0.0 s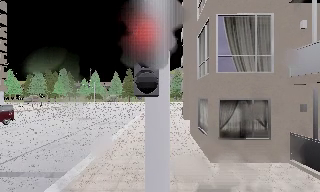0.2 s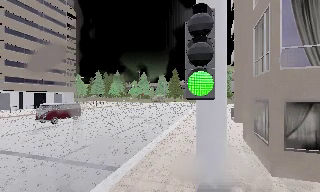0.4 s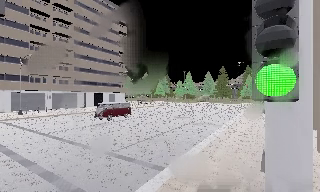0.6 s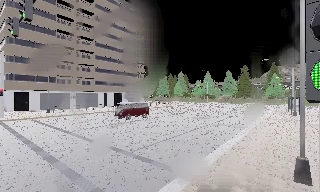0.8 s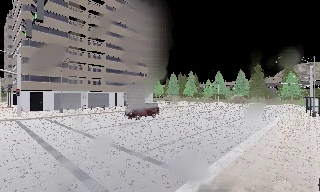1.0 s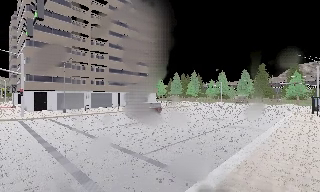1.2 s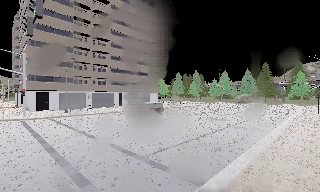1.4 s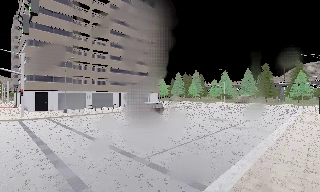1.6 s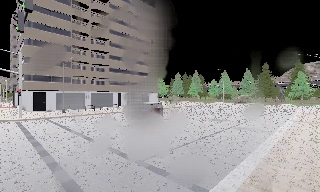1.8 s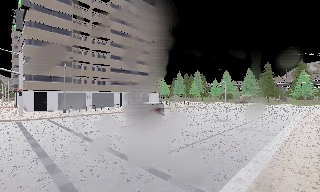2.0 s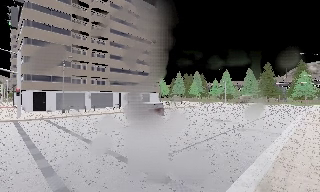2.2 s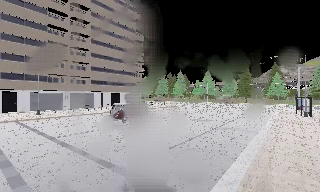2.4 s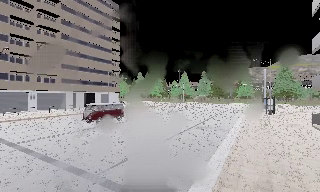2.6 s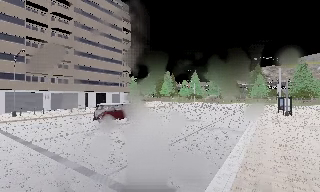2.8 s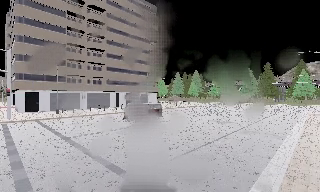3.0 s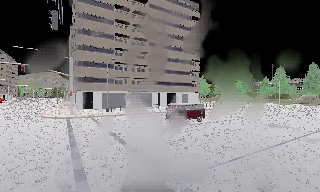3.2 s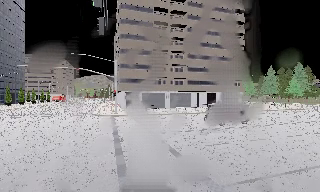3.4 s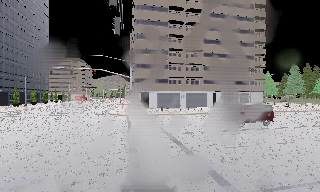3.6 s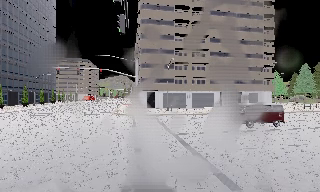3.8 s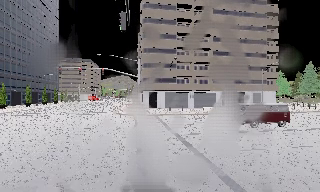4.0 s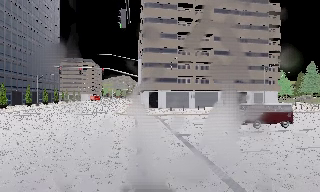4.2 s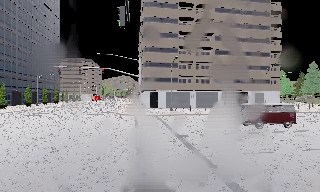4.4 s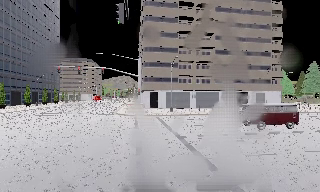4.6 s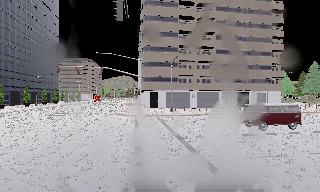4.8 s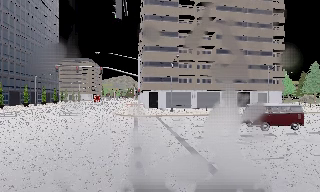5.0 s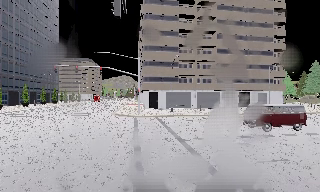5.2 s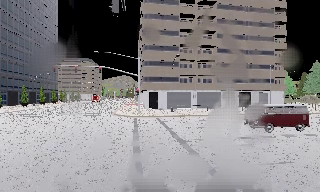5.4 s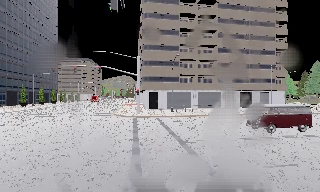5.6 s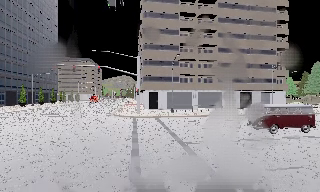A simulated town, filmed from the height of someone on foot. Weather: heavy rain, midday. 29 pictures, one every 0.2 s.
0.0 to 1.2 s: The camera swings to its left by about 45 degrees, and the scene slides to the right. It travels forward, about 1.5 m.
1.2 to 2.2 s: The camera travels forward, about 1 m, so what stands in front looms larger.
2.2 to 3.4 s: The camera swings to its left by about 40 degrees, and the scene slides to the right. It travels forward, about 1.5 m.
3.4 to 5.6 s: The camera travels forward, about 2.5 m, so what stands in front looms larger.
The film runs forward here.
